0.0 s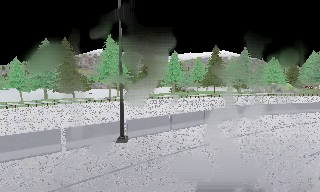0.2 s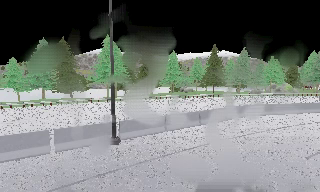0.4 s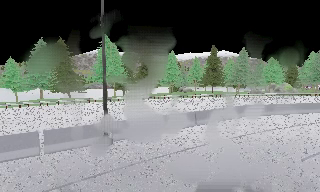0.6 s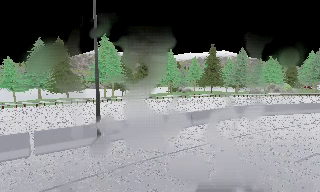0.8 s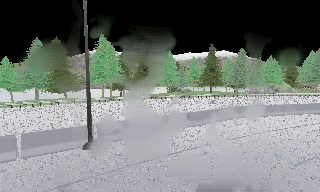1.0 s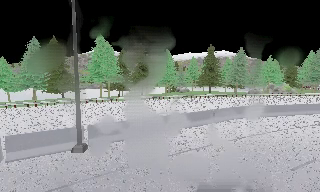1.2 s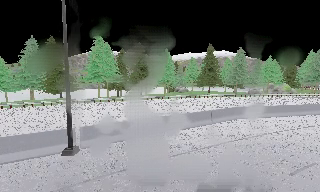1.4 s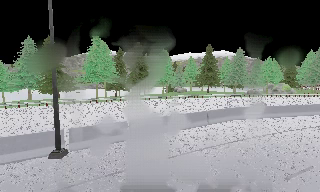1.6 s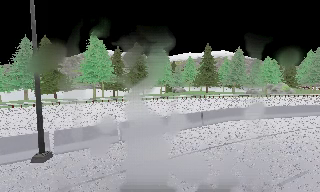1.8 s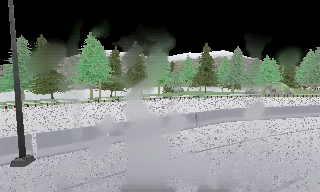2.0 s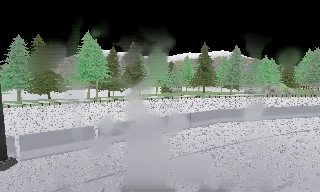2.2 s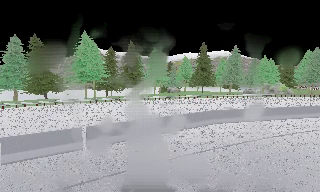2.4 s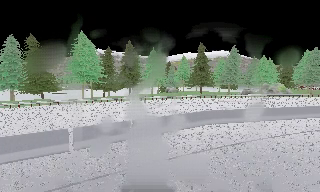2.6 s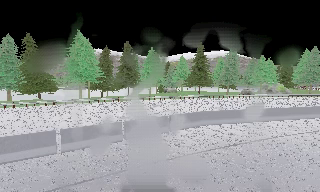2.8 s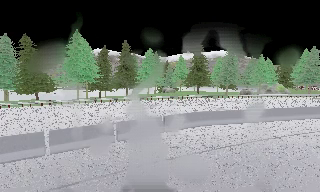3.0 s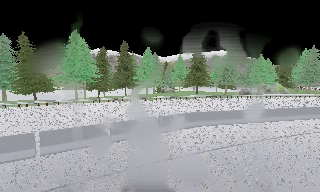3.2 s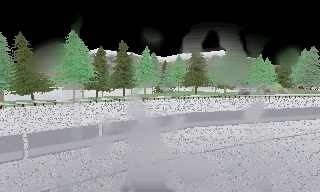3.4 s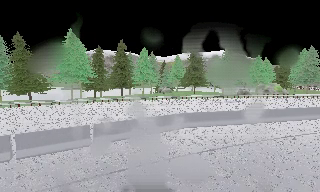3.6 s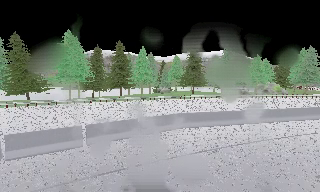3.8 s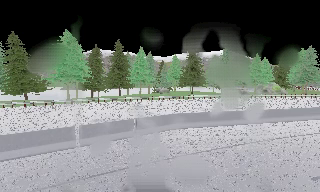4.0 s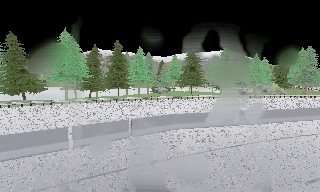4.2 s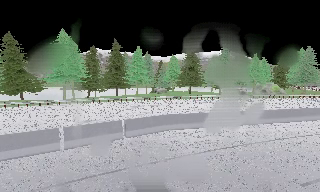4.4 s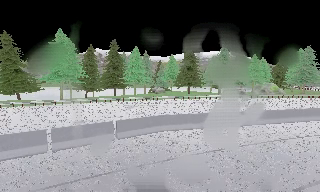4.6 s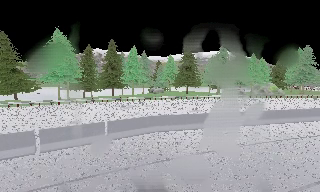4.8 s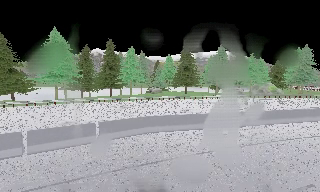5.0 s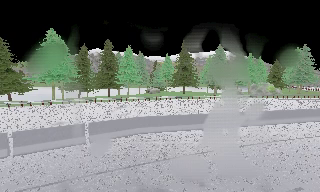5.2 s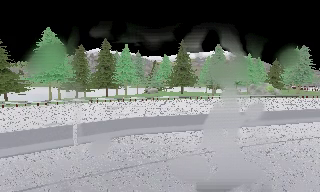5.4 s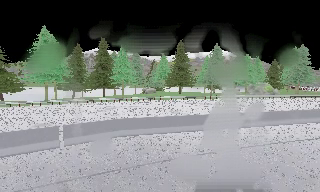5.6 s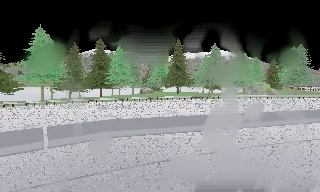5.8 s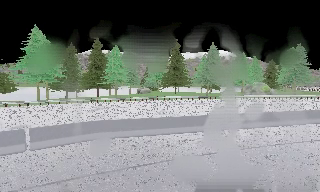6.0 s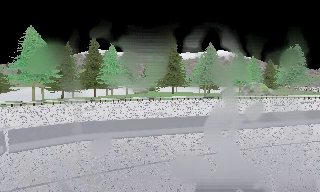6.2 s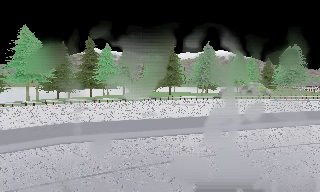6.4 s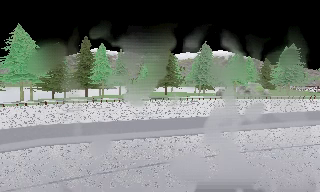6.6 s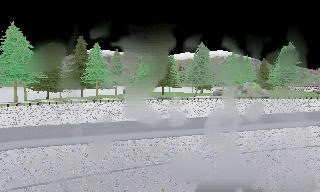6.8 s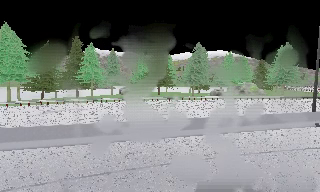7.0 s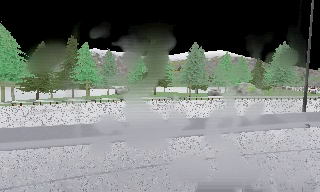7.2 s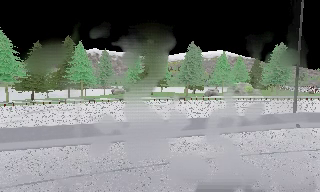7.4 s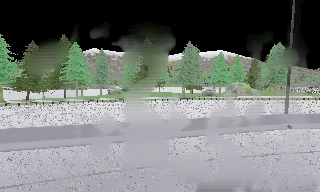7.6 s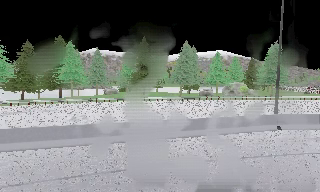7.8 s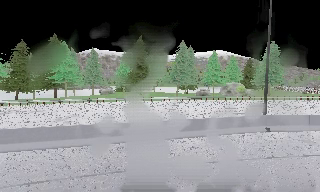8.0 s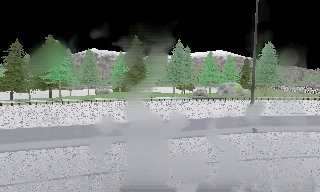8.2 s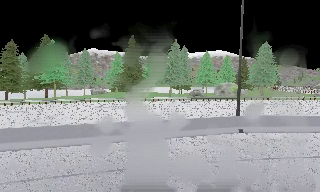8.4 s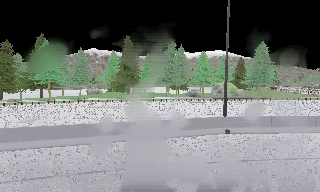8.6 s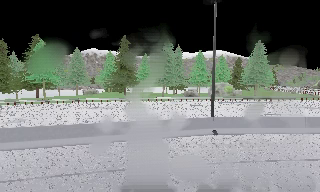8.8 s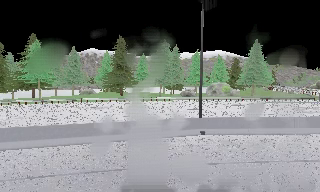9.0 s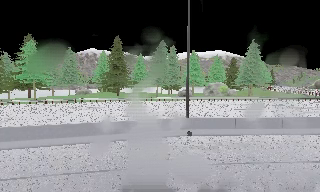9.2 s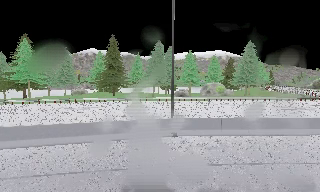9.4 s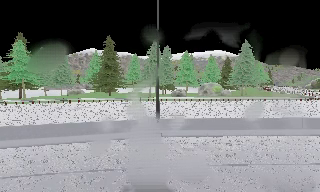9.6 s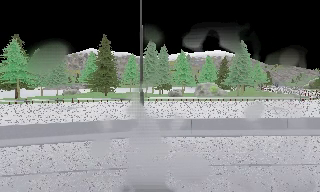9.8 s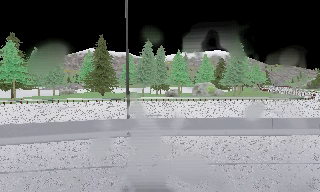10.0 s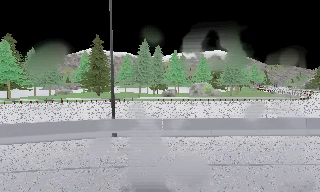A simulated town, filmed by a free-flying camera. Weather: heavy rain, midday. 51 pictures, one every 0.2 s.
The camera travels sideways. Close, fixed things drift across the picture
to the left.
0.0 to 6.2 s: The camera travels to its right and forward, about 17 m, so close, fixed things drift to the left.
6.2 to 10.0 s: The camera travels to its right, about 19 m, so close, fixed things drift to the left.
The film runs forward here.
